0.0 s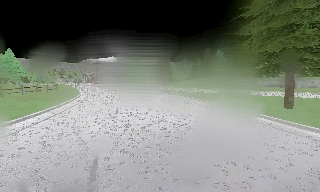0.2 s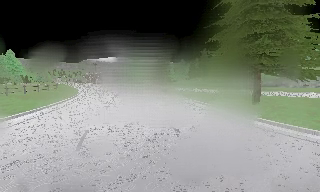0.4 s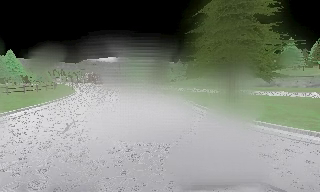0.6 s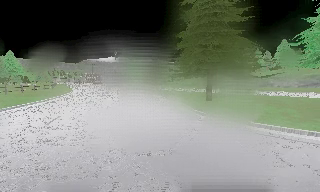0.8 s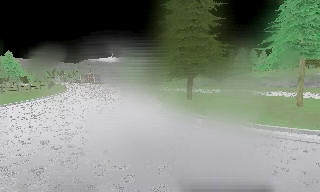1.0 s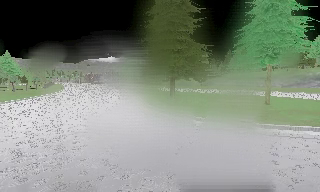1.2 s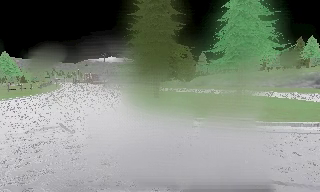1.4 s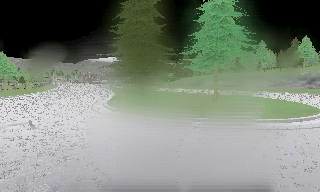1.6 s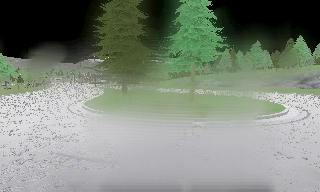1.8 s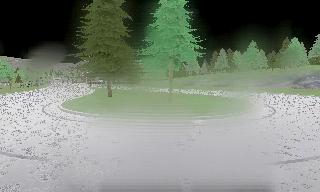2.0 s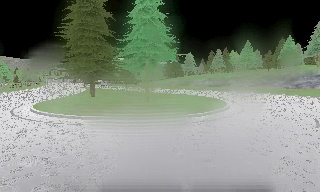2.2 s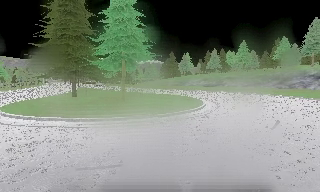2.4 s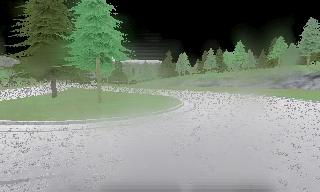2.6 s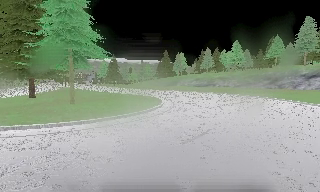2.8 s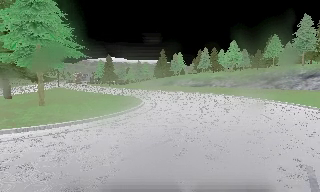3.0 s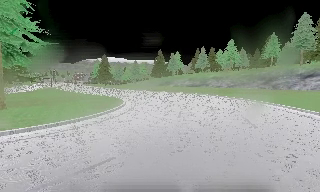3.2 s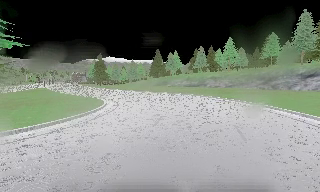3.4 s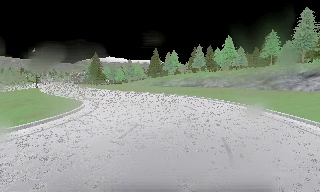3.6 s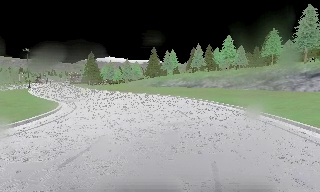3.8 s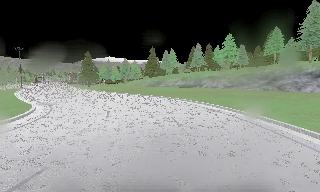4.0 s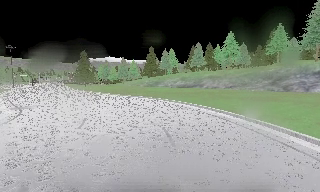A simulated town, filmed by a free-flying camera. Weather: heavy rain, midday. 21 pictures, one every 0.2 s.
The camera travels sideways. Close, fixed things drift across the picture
to the left.
0.0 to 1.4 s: The camera travels to its right and backward, about 14 m, so close, fixed things drift to the left.
1.4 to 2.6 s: The camera travels to its right, about 12 m, so close, fixed things drift to the left.
2.6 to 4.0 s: The camera travels forward and to its right, about 14 m, so what stands in front looms larger.
The film runs forward here.
